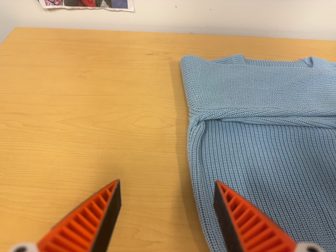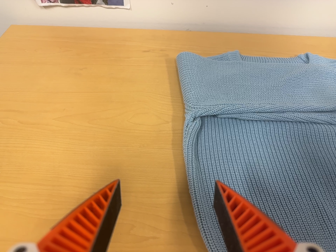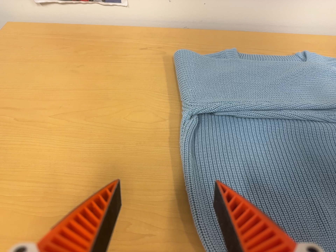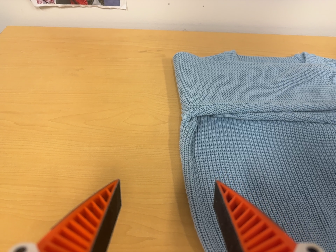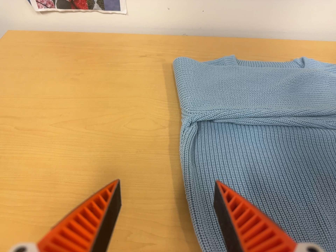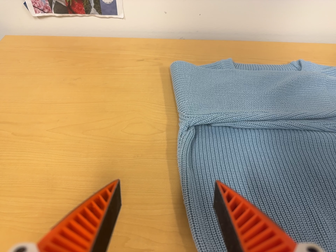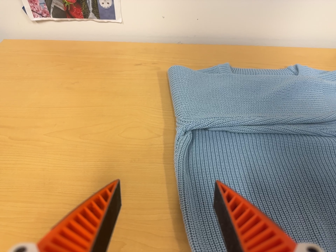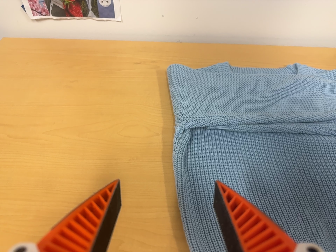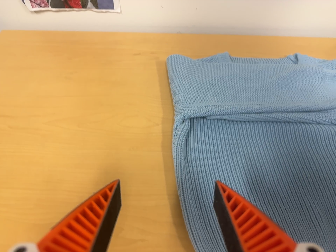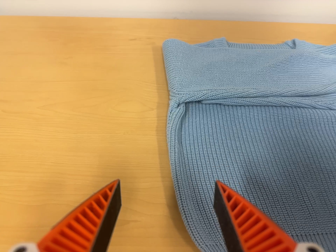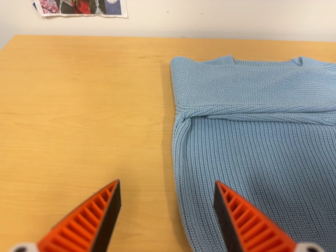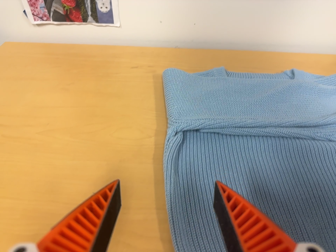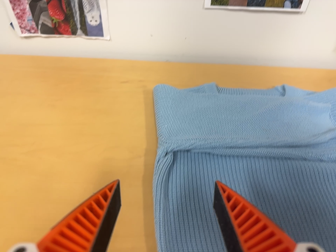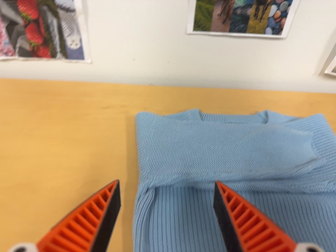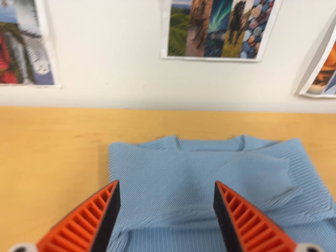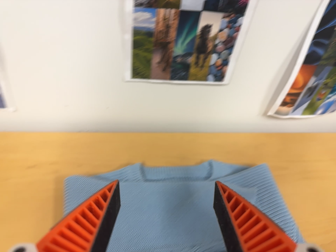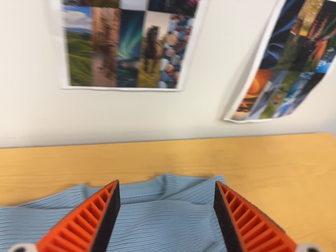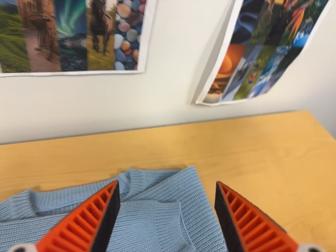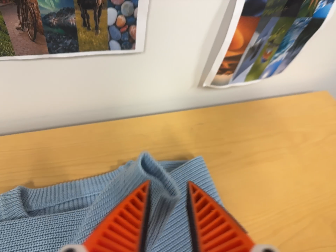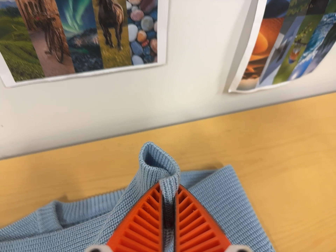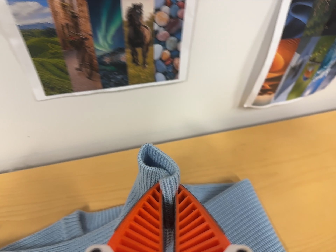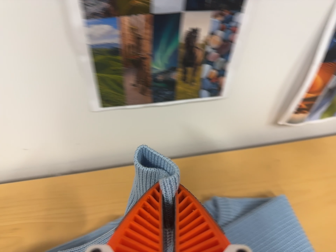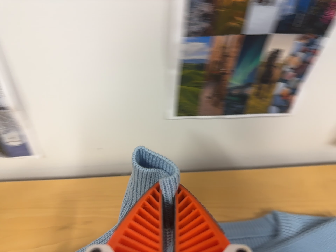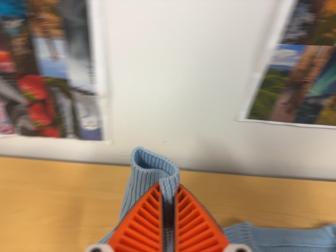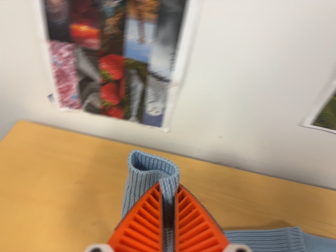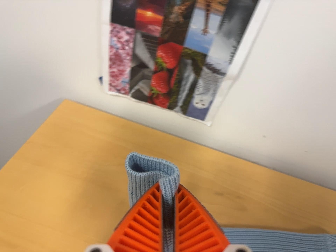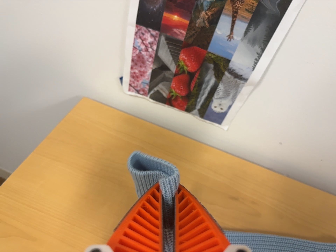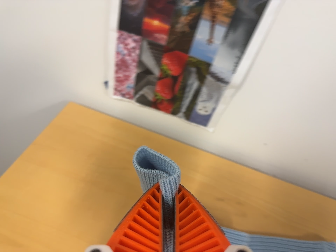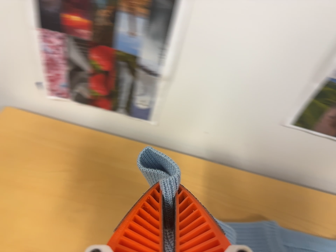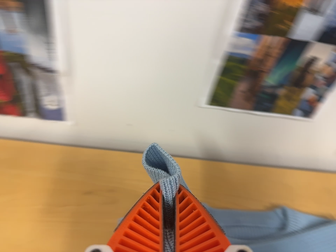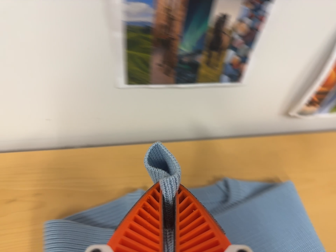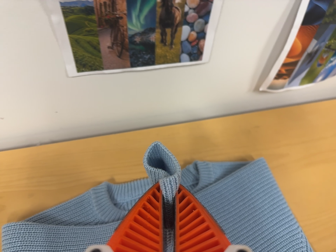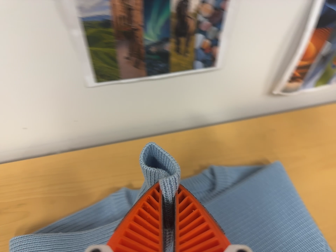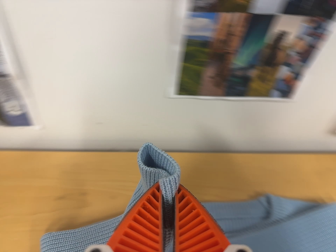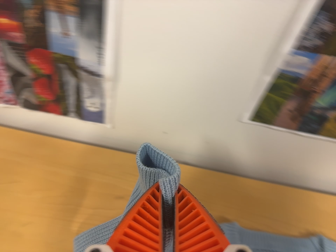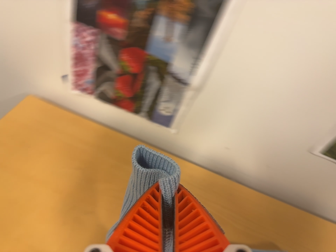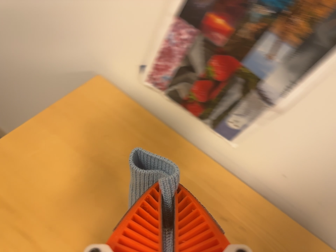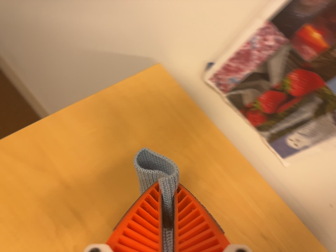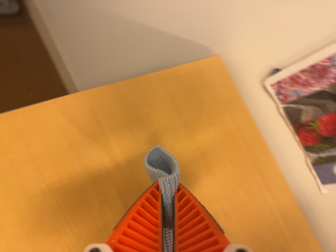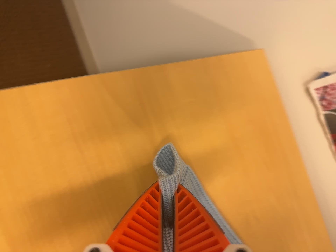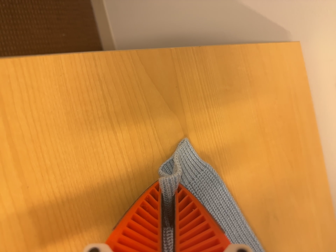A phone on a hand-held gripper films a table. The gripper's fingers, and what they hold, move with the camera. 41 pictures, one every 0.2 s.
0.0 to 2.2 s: The camera shifts only a little, or ends up much as it began.
2.2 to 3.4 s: The scene slides to the left, as the camera pans about 25 degrees to its right. It travels toward the top of its view, forward and to its right, about 30 cm, so close, fixed things drift downward.
3.4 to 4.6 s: The camera swings to its left by about 20 degrees, and the scene slides to the right. It travels to its left, about 24 cm, so close, fixed things drift to the right. It rolls about its line of sight by about 10 degrees, and the scene rotates clockwise.
4.6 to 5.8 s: The camera travels to its right, about 5 cm, so close, fixed things drift to the left.
5.8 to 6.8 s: The camera travels to its left, about 5 cm, so close, fixed things drift to the right.
6.8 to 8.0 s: The camera travels to its left, about 40 cm, so close, fixed things drift to the right. Its aim tips toward the bottom of its view by about 10 degrees. It rolls about its line of sight by about 65 degrees, and the scene rotates clockwise.
The film runs backward here.
